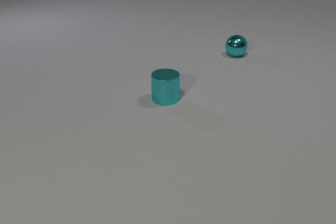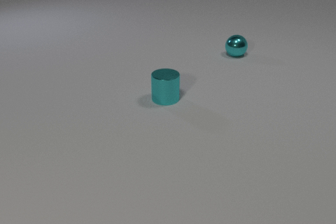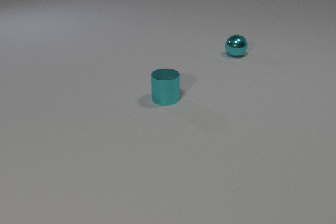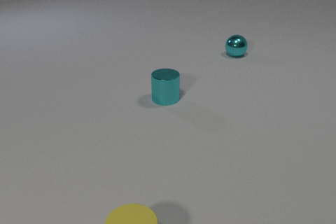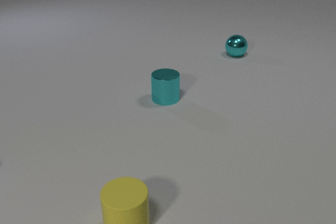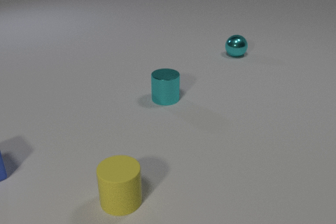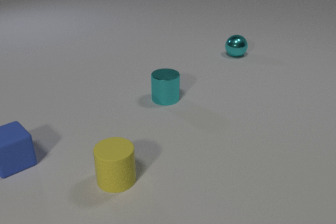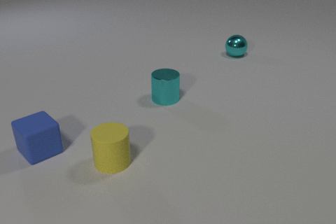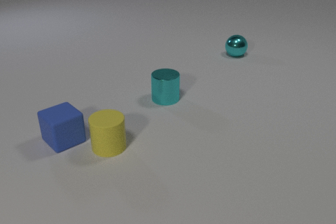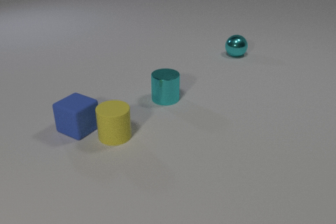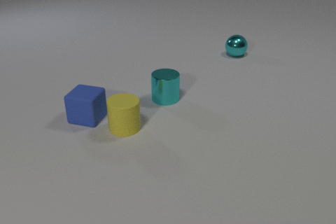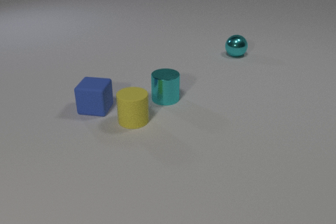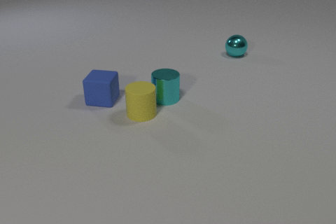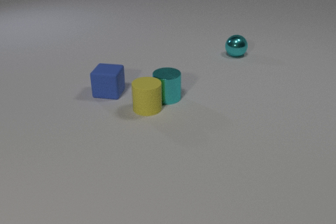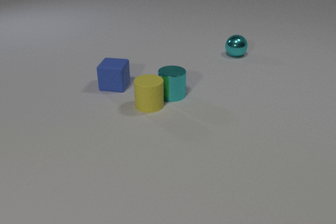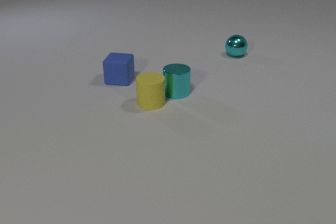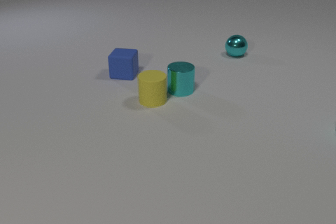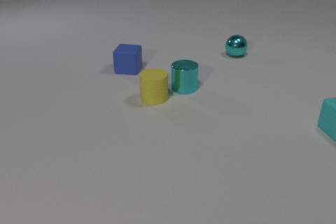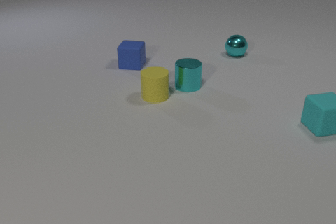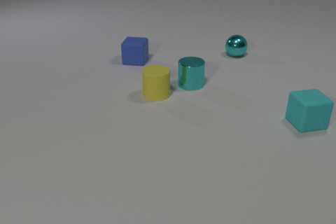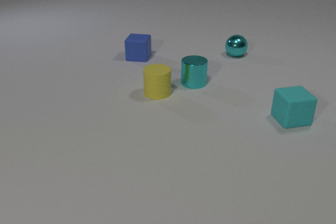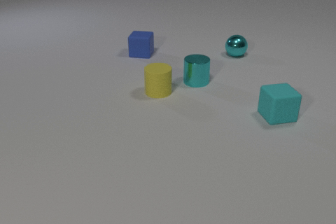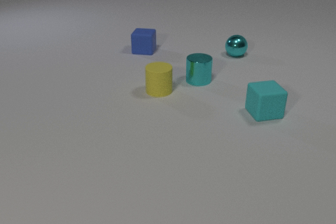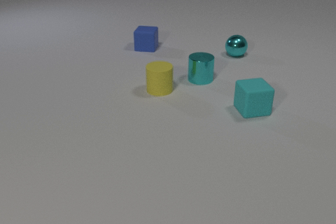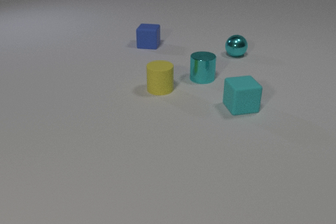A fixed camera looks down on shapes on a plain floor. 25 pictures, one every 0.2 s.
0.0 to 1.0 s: The yellow rubber cylinder comes in at the bottom edge, slides away from the camera. The blue rubber cube comes in at the left edge.
1.0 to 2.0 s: The yellow rubber cylinder slides away from the camera. The blue rubber cube slides to the right and away from the camera, spins so that its near face slides to the right, counterclockwise seen from above. The yellow rubber cylinder and the blue rubber cube collide.
2.0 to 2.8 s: The yellow rubber cylinder slides away from the camera and to the right. The blue rubber cube slides away from the camera and to the right. The cyan metal cylinder slides away from the camera and to the right. The yellow rubber cylinder and the cyan metal cylinder collide.
2.8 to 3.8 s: The yellow rubber cylinder slides away from the camera. The blue rubber cube slides away from the camera. The cyan metal cylinder slides away from the camera and to the right. The cyan rubber cube comes in at the right edge, slides to the left.
3.8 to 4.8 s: The yellow rubber cylinder slides away from the camera. The blue rubber cube slides away from the camera. The cyan metal cylinder slides away from the camera and to the right. The cyan rubber cube slides to the left.
What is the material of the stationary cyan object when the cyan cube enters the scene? metal.
Are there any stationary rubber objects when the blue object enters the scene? no.
What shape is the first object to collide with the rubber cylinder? cube.
